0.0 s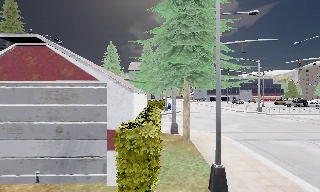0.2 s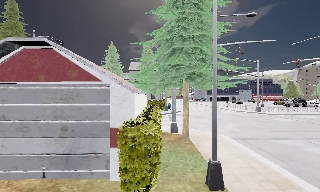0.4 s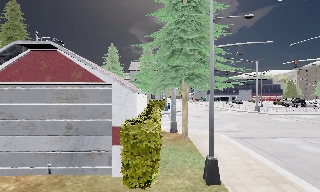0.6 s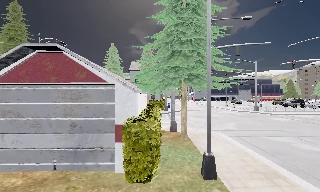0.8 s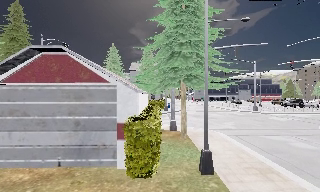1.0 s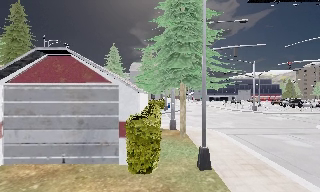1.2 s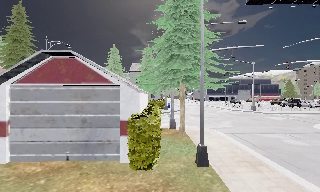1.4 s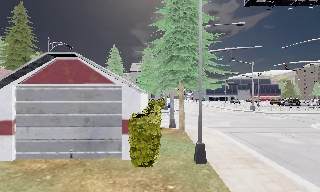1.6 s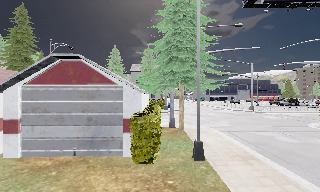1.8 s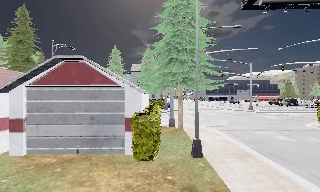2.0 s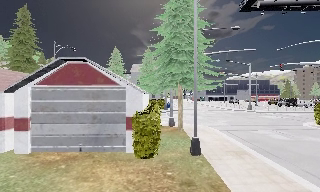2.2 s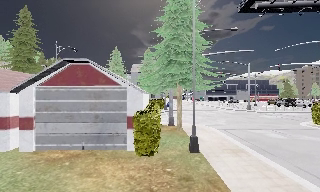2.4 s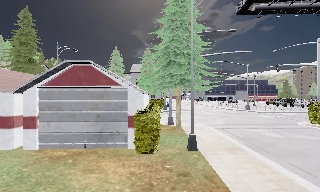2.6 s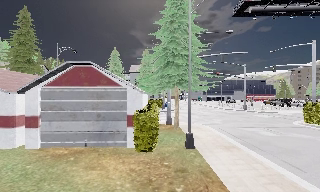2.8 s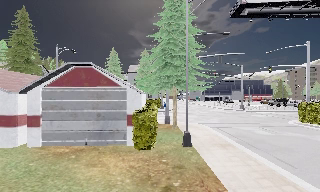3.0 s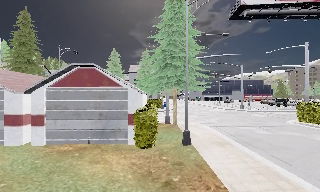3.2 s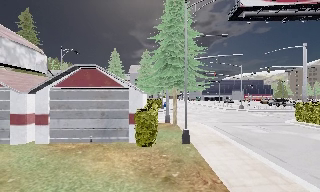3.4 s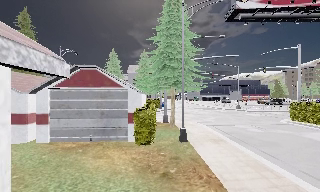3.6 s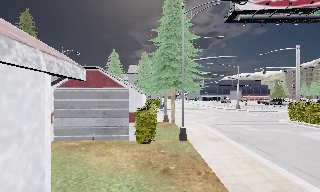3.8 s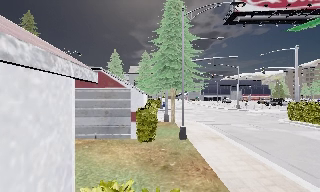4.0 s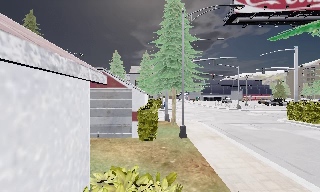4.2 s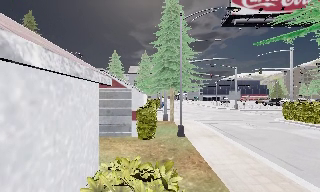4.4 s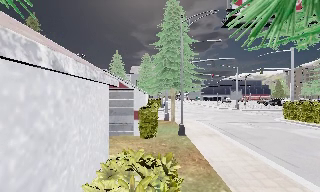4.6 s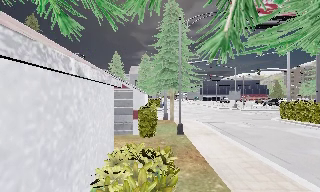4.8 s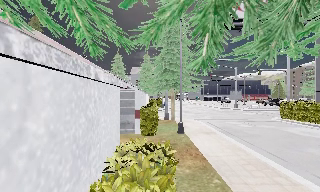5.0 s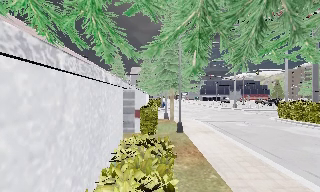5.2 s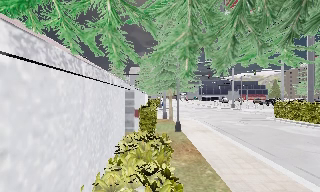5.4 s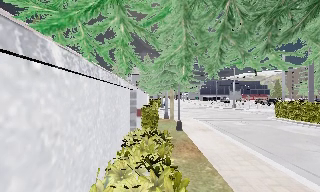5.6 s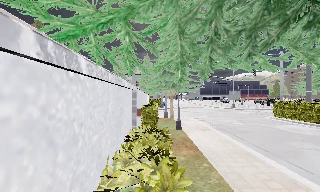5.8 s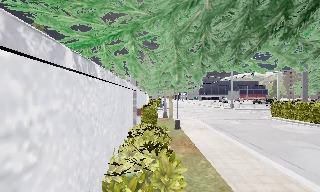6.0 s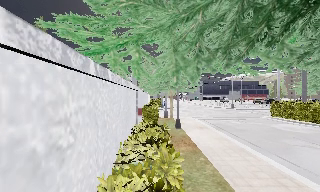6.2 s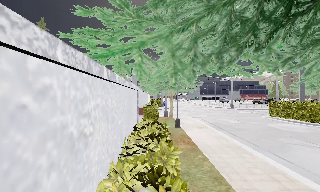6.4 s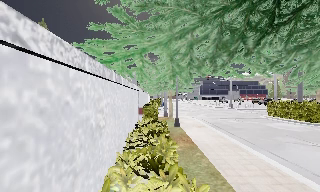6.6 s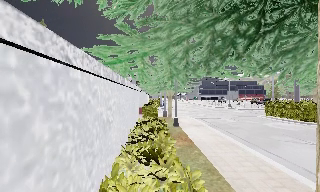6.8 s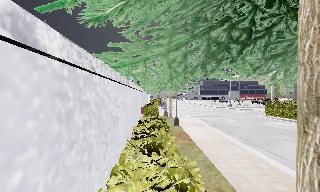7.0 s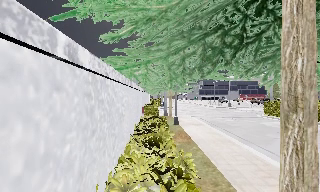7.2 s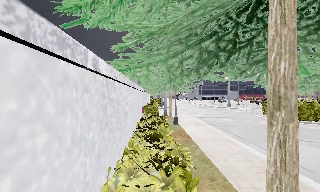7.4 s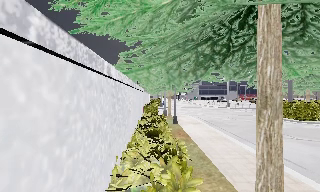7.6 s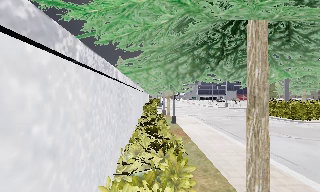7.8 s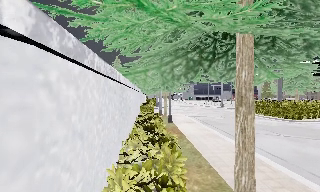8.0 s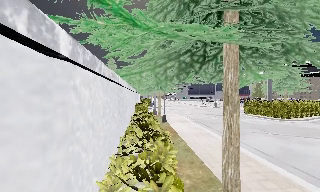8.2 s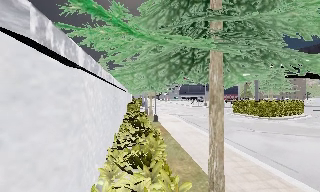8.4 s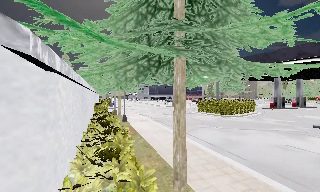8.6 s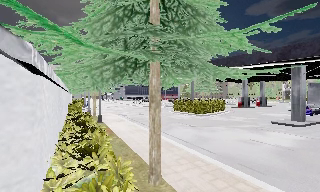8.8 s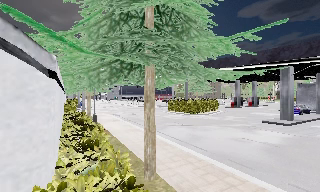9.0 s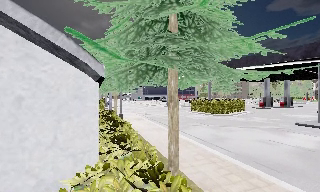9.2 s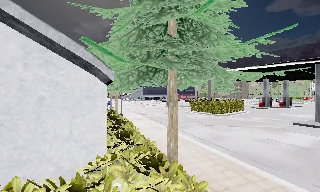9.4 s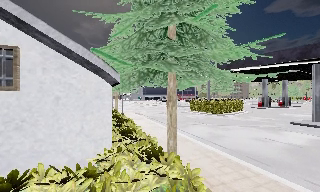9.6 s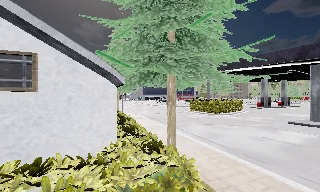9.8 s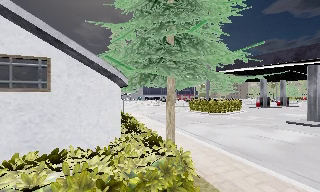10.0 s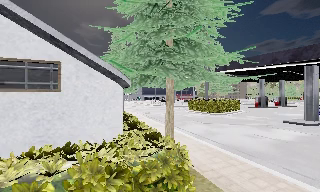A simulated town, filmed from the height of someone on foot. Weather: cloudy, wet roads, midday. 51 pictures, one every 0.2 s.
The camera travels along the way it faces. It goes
backward.
0.0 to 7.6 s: The camera travels backward, about 10 m, so what stands in front gets smaller.
7.6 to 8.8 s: The scene slides to the left, as the camera pans about 25 degrees to its right. It travels backward, about 1.5 m, so what stands in front gets smaller.
8.8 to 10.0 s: The camera travels backward, about 1.5 m, so what stands in front gets smaller.
The film runs backward here.
